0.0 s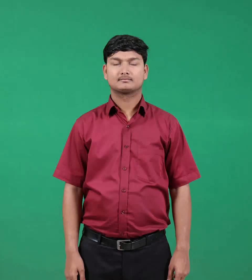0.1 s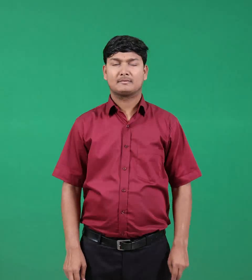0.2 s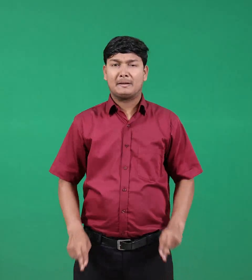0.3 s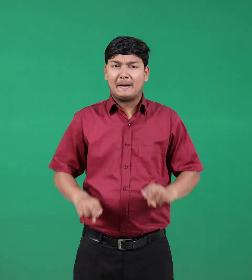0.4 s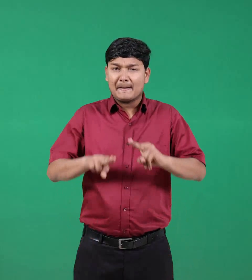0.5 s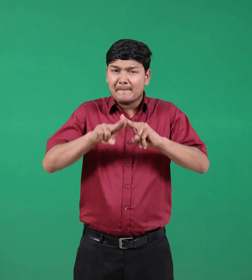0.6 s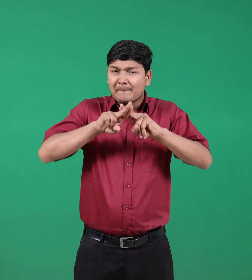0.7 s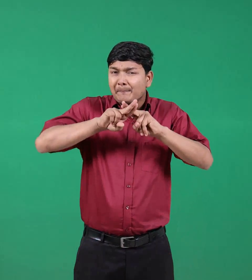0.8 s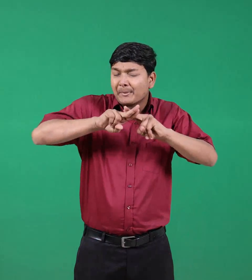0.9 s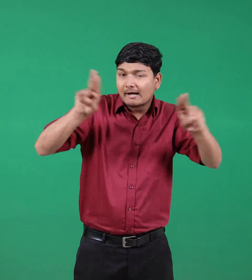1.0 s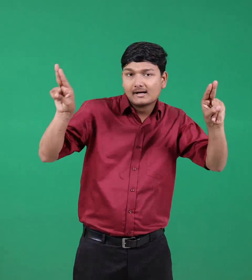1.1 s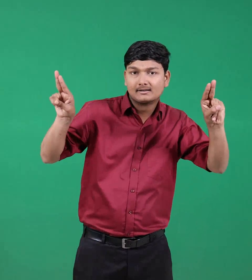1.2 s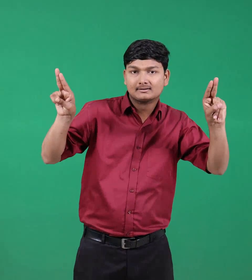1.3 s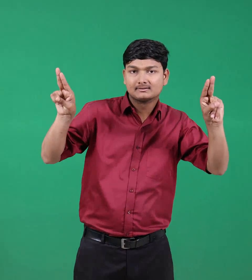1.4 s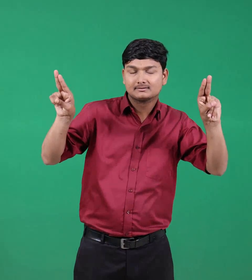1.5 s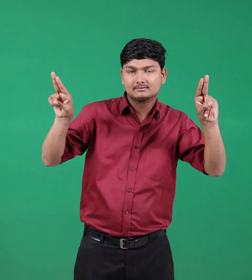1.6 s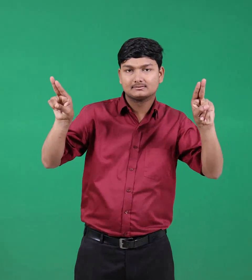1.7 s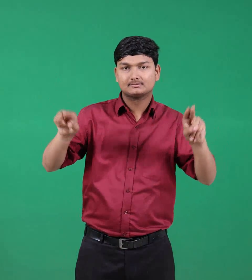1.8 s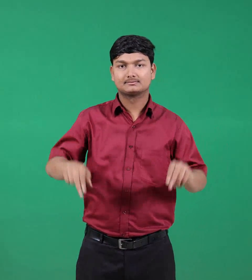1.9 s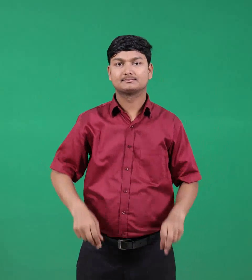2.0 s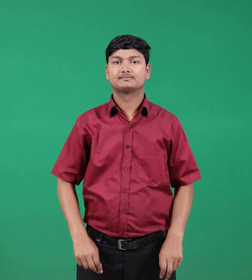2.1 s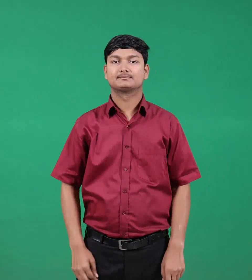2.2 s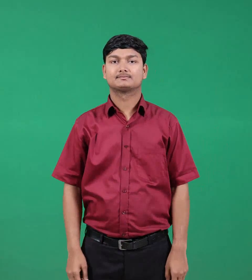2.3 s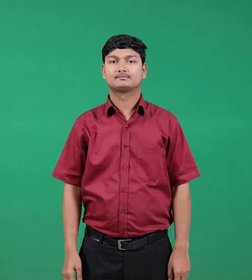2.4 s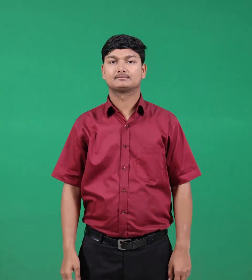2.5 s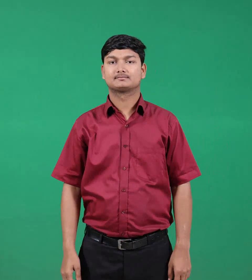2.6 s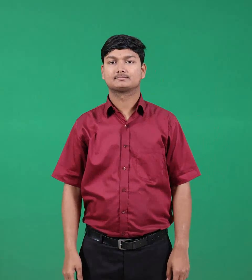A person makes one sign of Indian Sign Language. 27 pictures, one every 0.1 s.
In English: full
